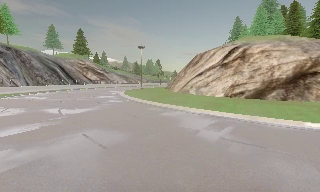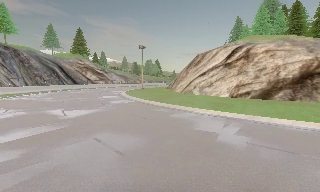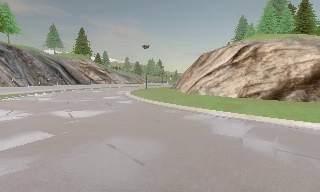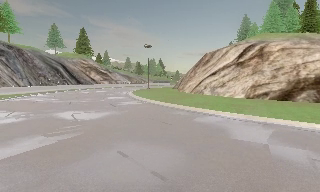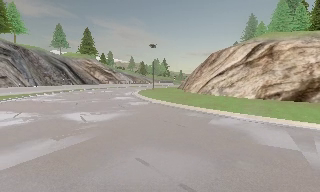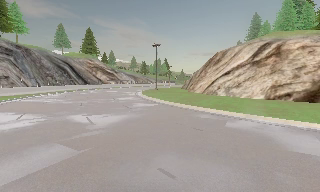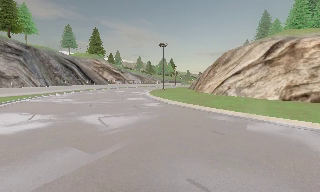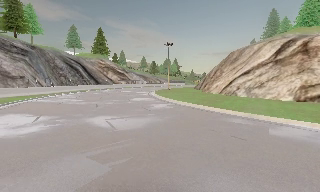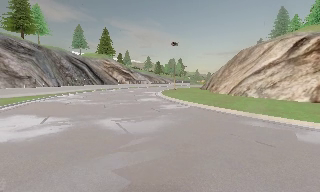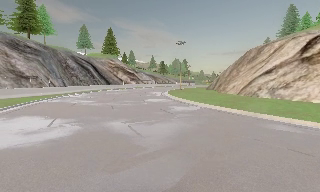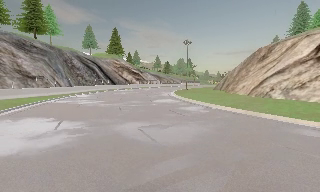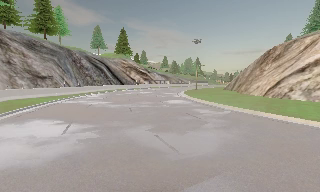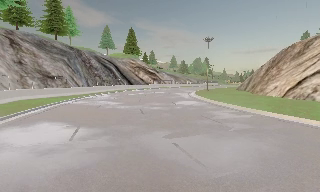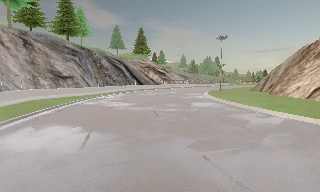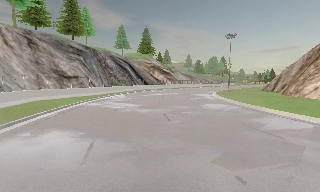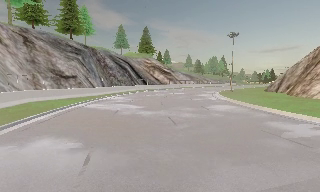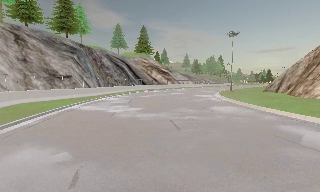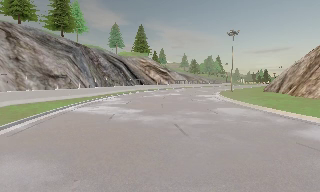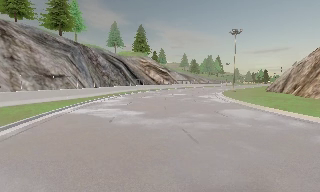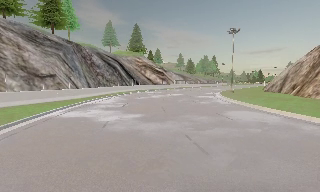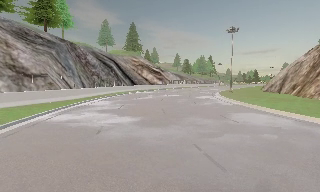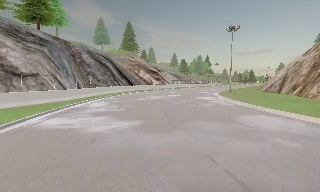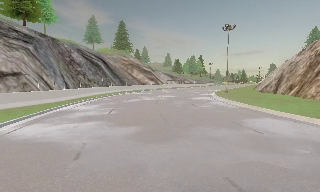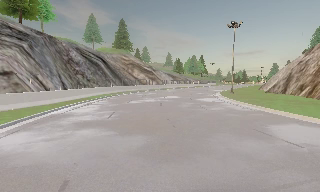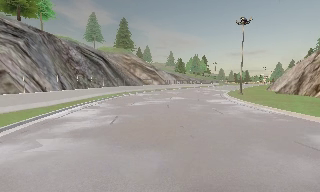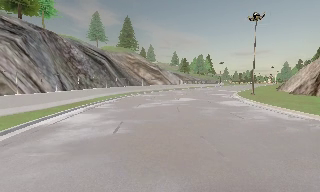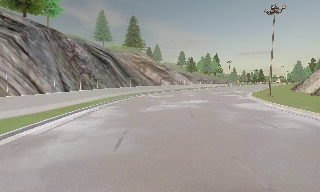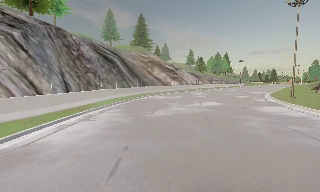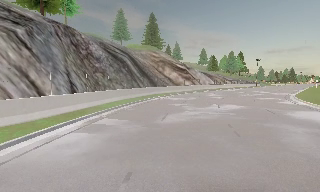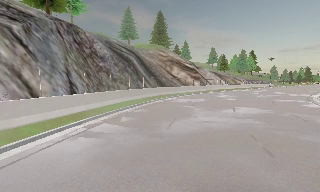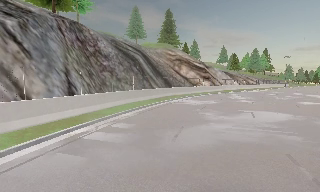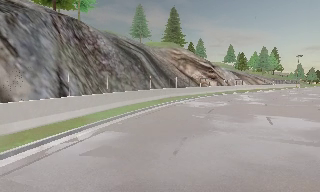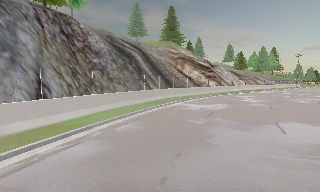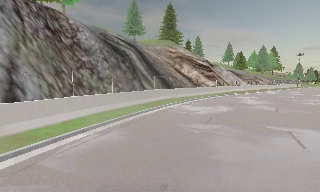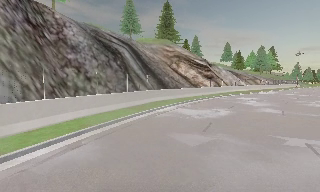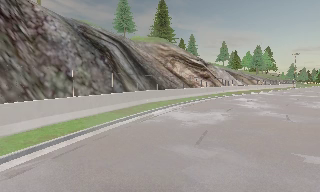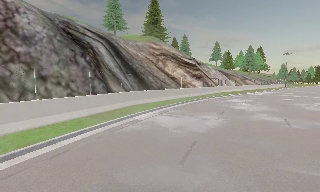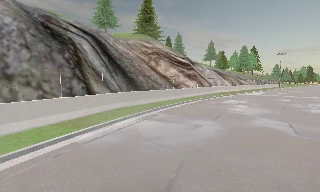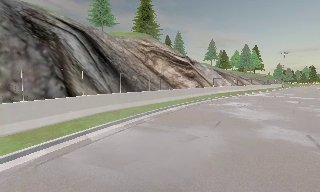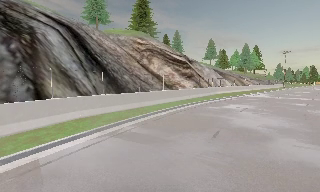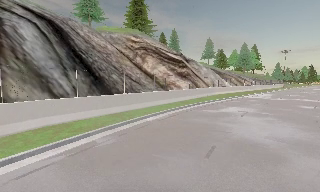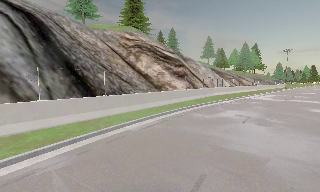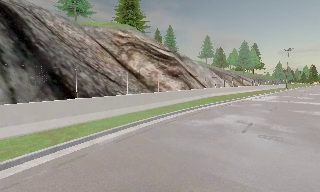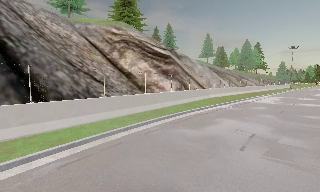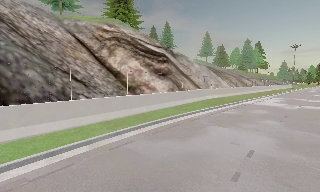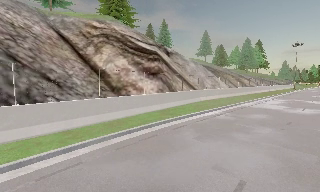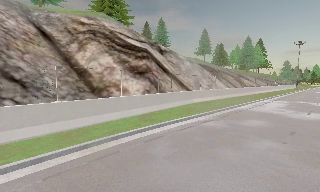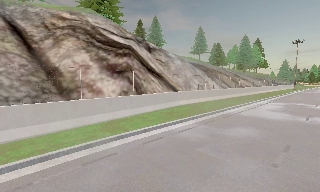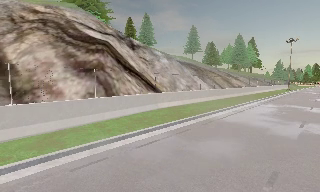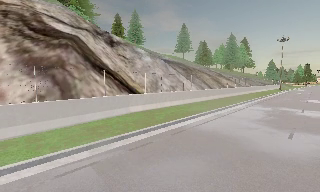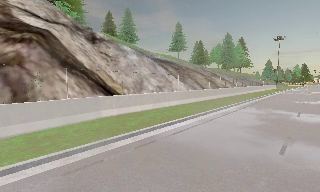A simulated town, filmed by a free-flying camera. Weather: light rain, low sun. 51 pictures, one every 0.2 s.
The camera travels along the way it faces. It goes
forward.
0.0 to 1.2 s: The camera travels to its left and forward, about 5 m, so close, fixed things drift to the right.
1.2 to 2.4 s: The scene slides to the right, as the camera pans about 10 degrees to its left. It travels forward and to its left, about 5 m, so what stands in front looms larger.
2.4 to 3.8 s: The camera travels forward, about 7 m, so what stands in front looms larger.
3.8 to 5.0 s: The camera travels forward, about 8 m, so what stands in front looms larger. It gains speed.
5.0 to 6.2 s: The camera swings to its left by about 15 degrees, and the scene slides to the right. It travels forward, about 10 m, so what stands in front looms larger.
6.2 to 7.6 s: The camera travels forward, about 11 m, so what stands in front looms larger.
7.6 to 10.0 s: The camera travels forward and to its right, about 25 m, so what stands in front looms larger.
The film runs forward here.
